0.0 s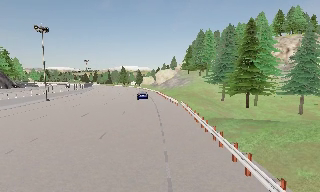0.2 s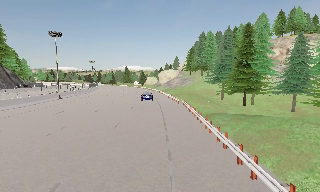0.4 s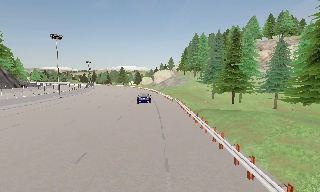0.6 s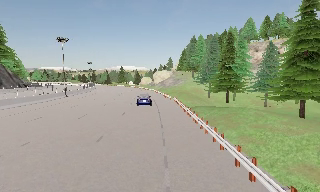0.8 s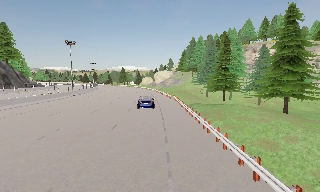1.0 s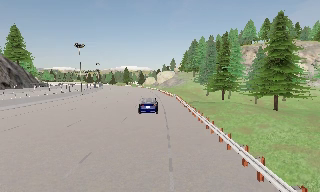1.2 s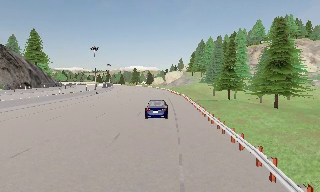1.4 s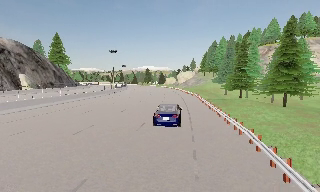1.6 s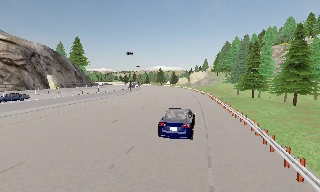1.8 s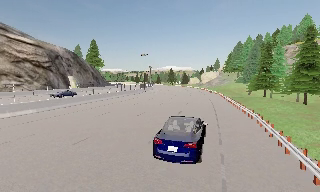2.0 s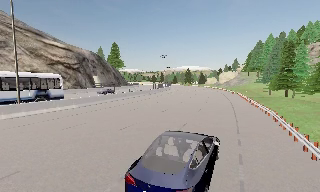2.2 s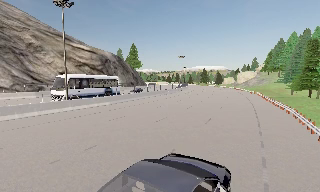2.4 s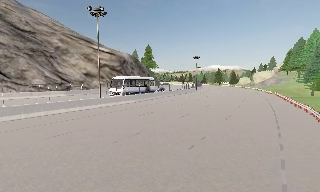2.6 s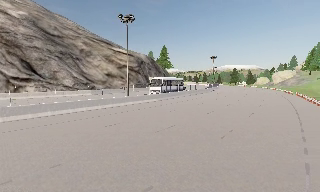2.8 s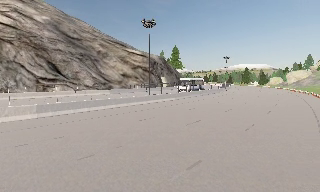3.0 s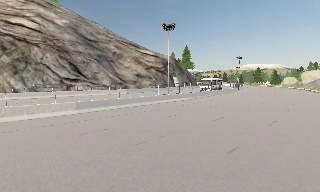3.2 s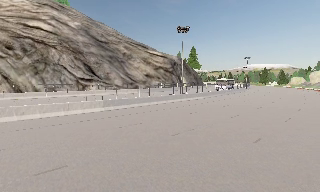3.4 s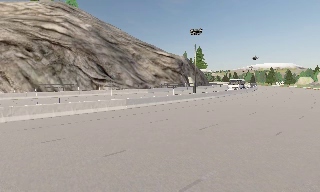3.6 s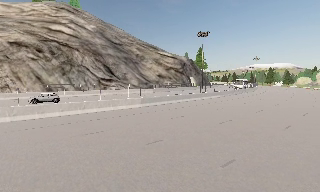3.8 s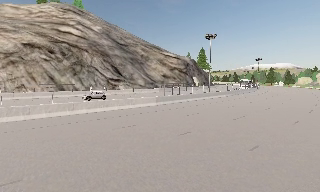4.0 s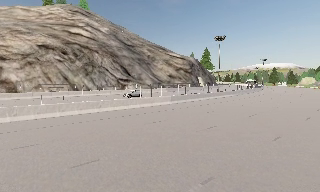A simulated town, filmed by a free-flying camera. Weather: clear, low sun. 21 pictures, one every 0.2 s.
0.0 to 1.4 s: The camera travels backward, about 16 m, so what stands in front gets smaller.
1.4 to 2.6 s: The camera swings to its left by about 30 degrees, and the scene slides to the right. It travels backward and to its left, about 14 m, so what stands in front gets smaller.
2.6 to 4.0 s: The camera travels to its left and backward, about 16 m, so close, fixed things drift to the right.
The film runs backward here.
